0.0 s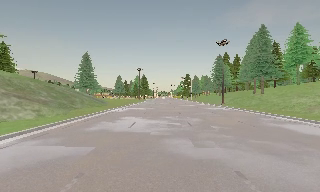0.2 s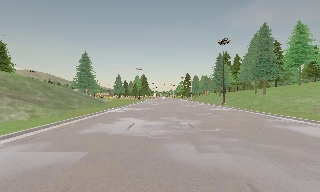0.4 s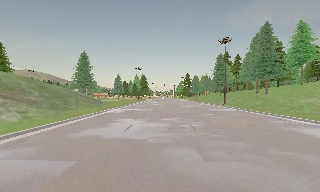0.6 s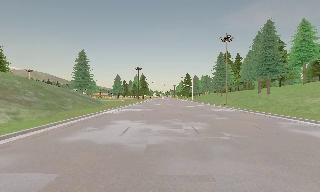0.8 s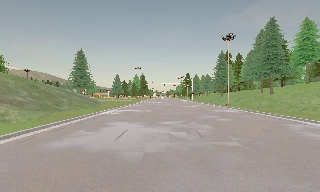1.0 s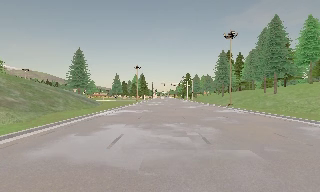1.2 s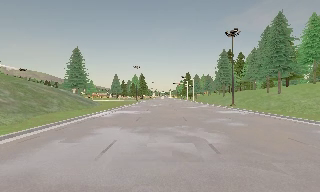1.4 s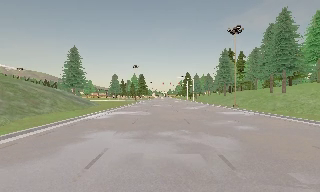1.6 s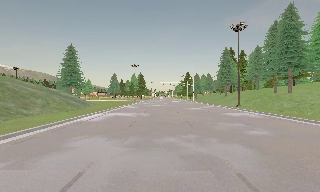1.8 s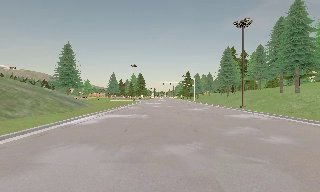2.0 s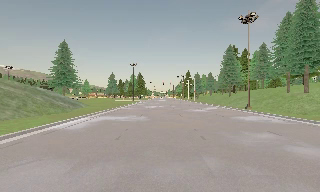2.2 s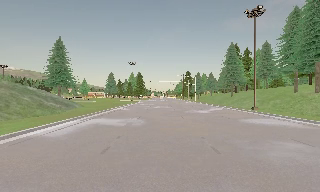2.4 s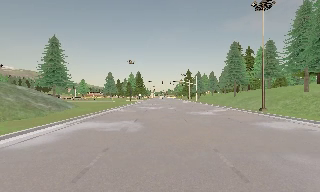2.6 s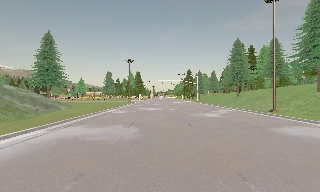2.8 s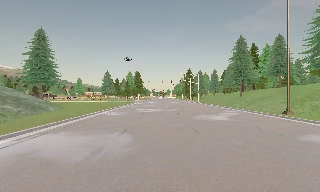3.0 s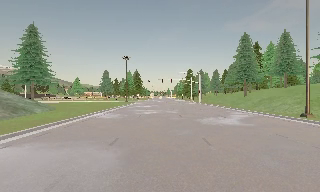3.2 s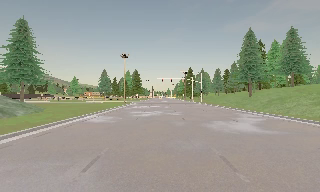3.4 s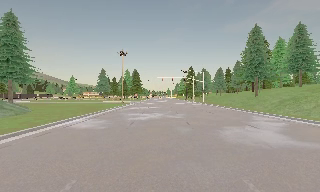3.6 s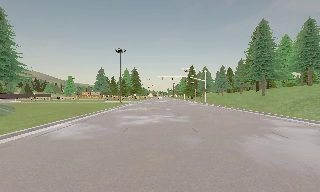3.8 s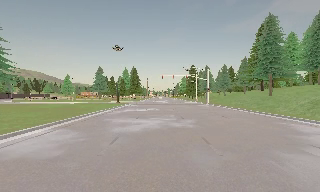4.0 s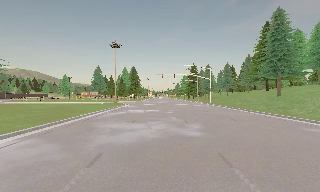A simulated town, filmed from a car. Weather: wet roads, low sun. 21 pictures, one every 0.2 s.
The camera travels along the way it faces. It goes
forward.
0.0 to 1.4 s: The camera travels forward, about 6 m, so what stands in front looms larger. It gains speed.
1.4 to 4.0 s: The camera travels forward, about 20 m, so what stands in front looms larger.
The film runs forward here.
